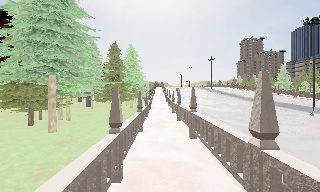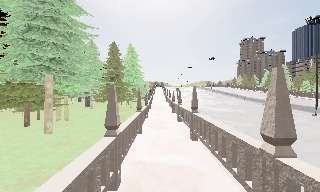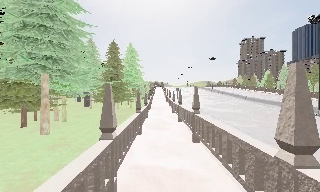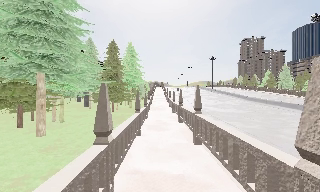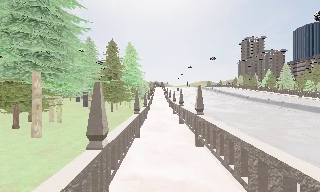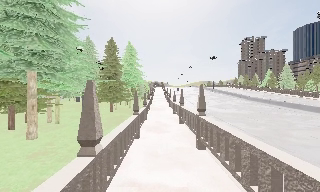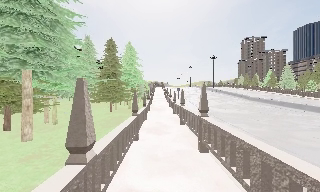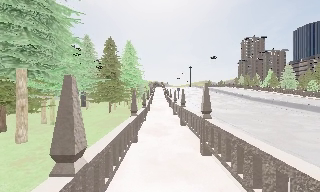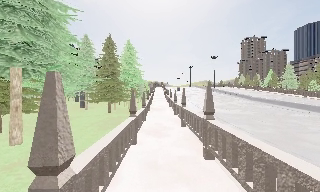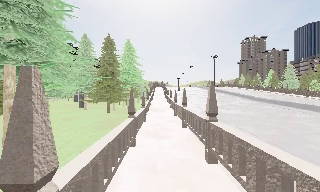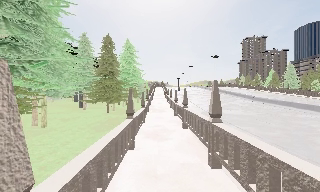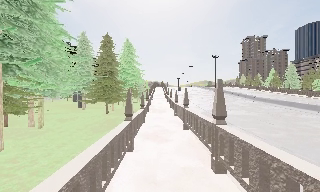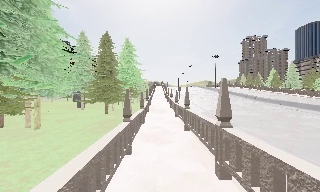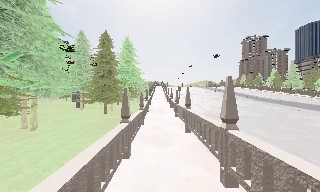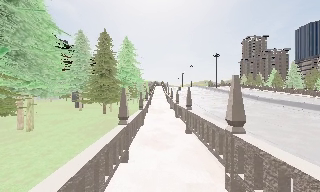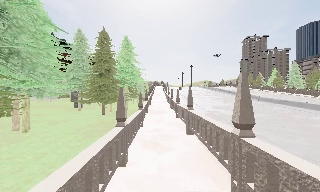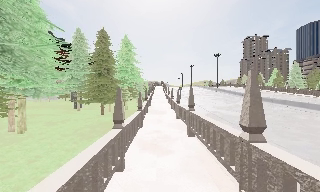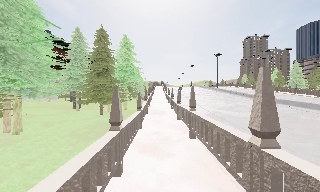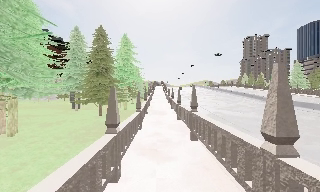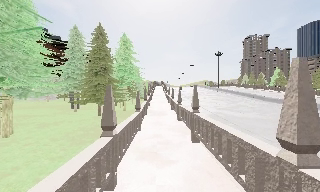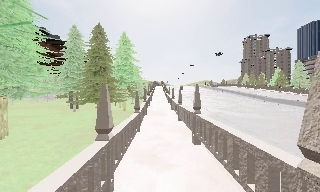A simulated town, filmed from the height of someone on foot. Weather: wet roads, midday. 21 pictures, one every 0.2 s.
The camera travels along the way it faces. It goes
forward.
0.0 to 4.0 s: The camera travels forward, about 7 m, so what stands in front looms larger.
The film runs forward here.
